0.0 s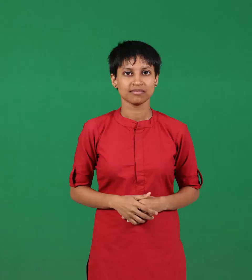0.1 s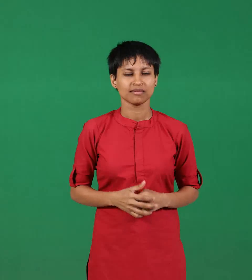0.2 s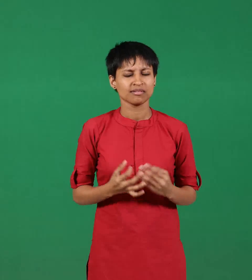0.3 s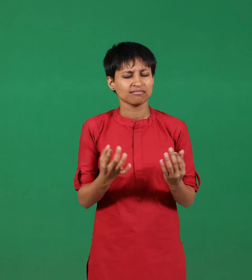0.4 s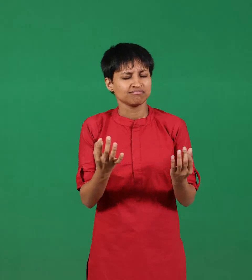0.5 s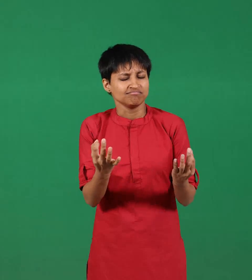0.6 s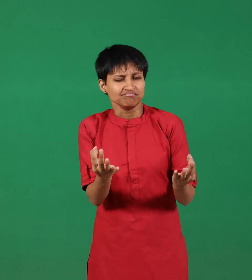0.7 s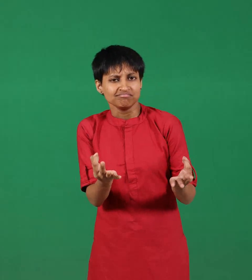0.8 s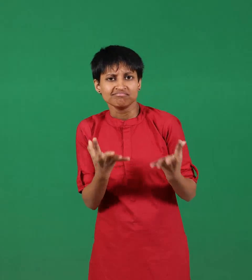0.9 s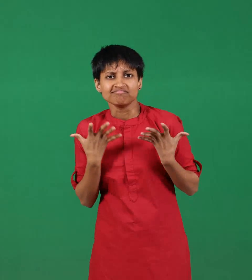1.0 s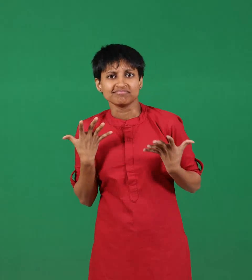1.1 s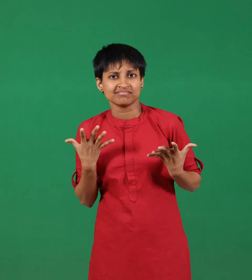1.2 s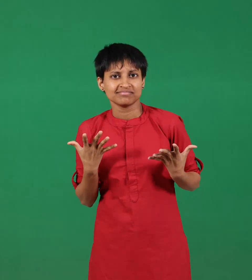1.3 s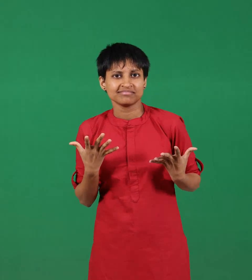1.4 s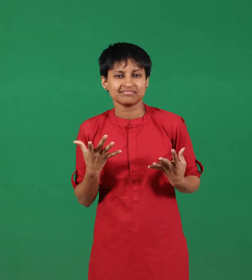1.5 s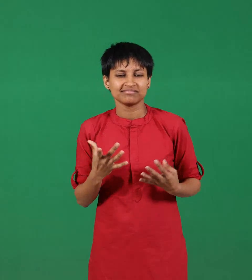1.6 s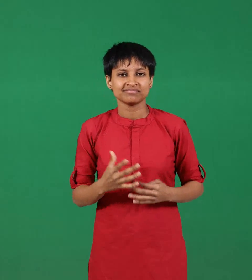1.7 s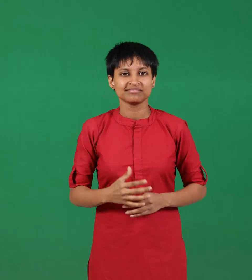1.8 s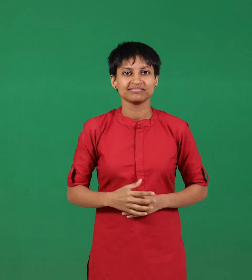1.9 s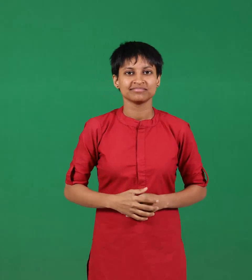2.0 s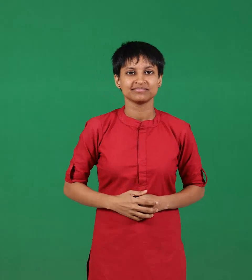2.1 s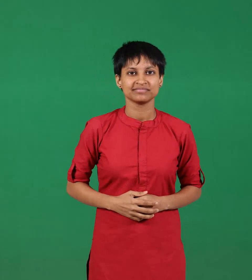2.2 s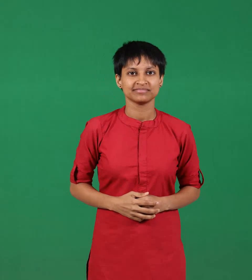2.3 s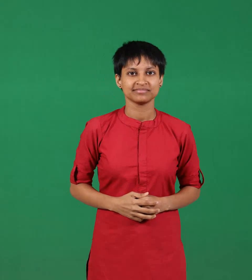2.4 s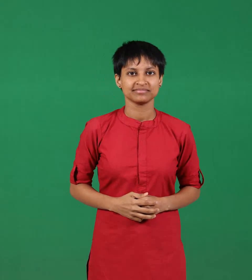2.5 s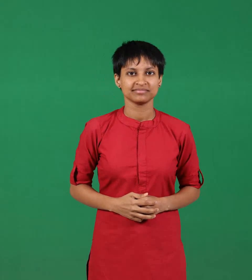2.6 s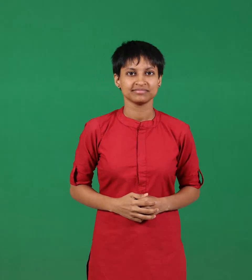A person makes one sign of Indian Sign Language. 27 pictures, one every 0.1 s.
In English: excellent
